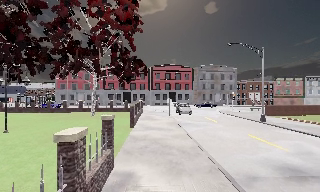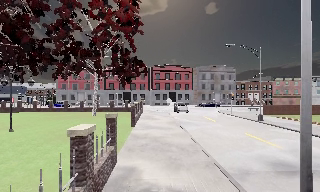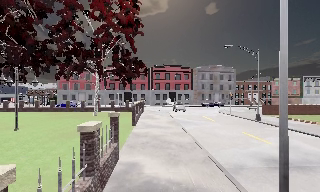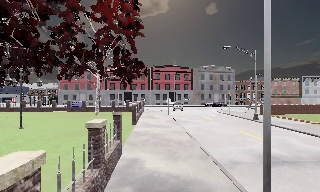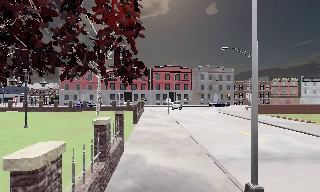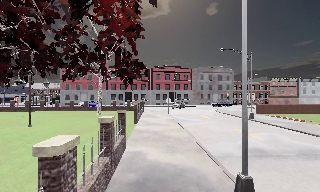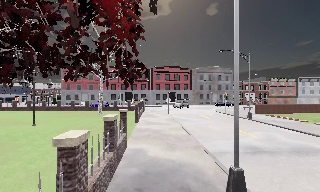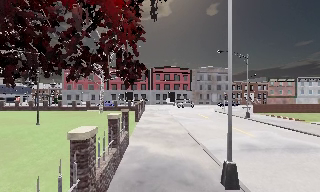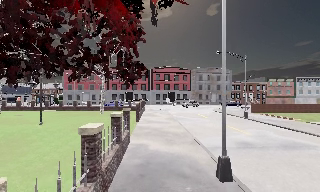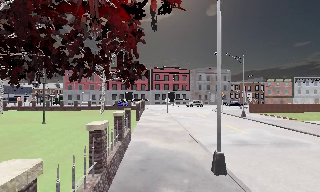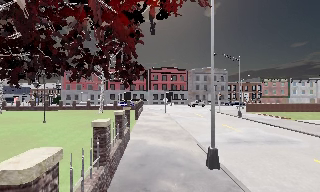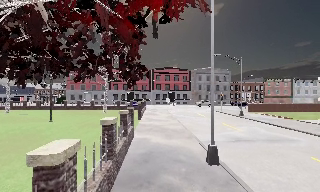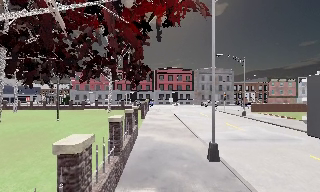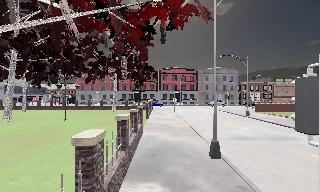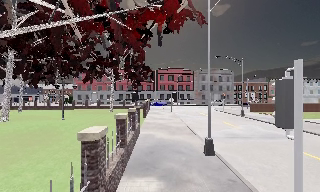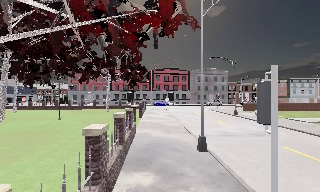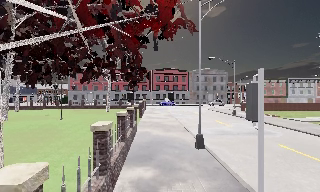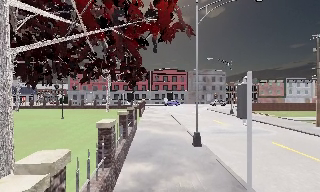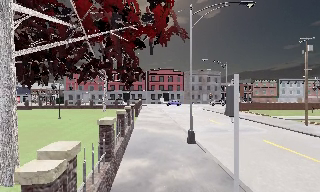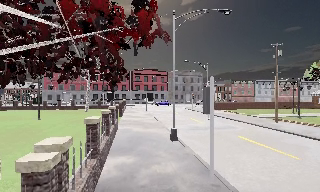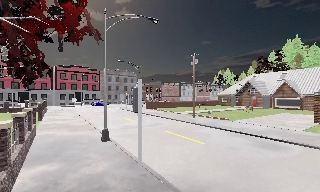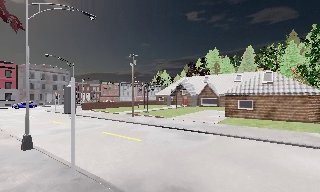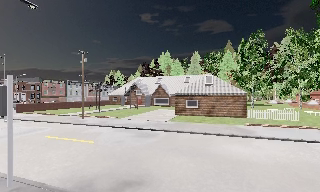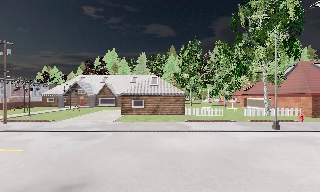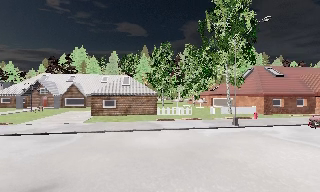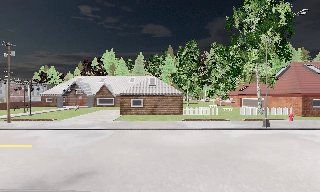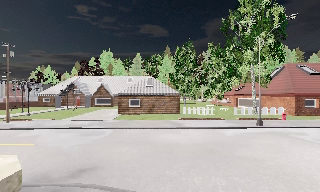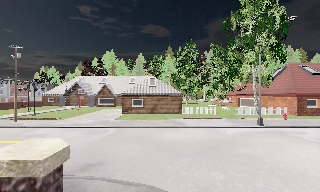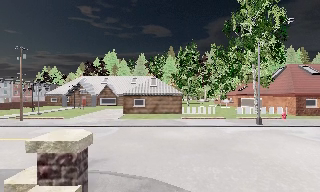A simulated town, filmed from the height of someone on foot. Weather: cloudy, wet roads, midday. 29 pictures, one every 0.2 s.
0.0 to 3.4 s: The camera travels backward, about 6 m, so what stands in front gets smaller.
3.4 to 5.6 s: The camera swings to its right by about 85 degrees, and the scene slides to the left. It travels backward, about 4 m.
The film runs backward here.
